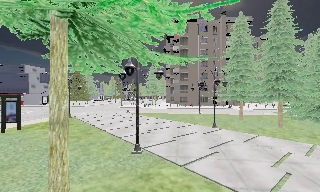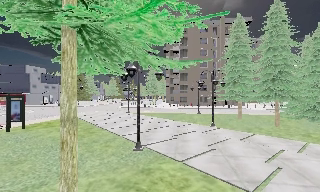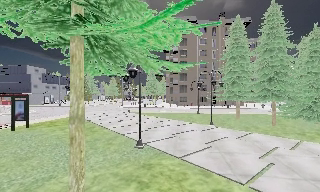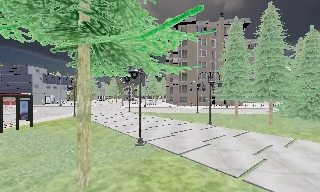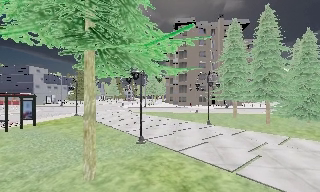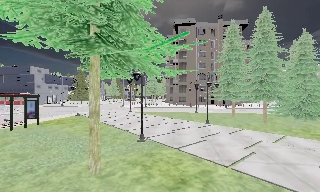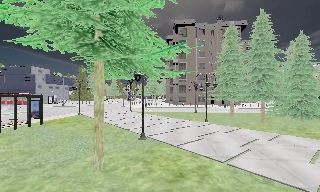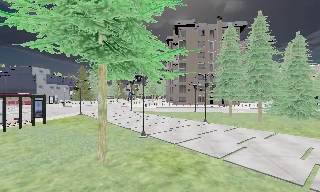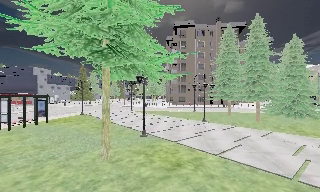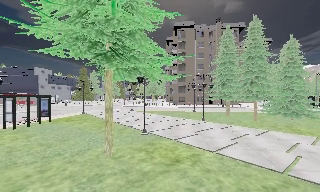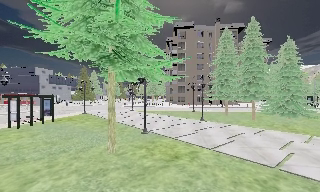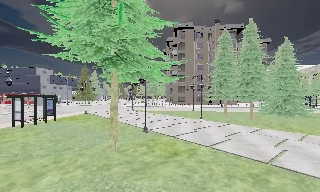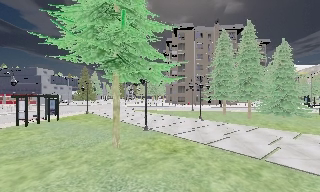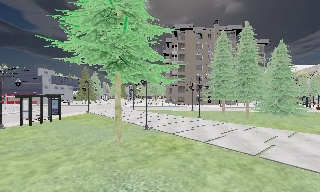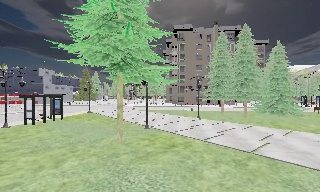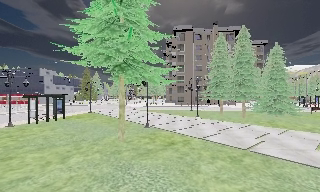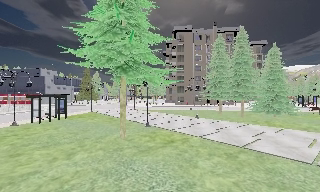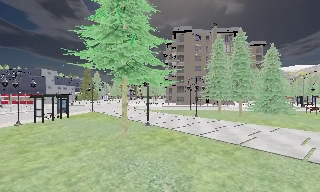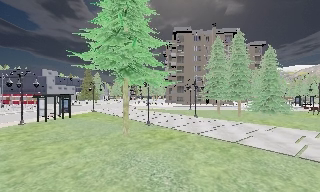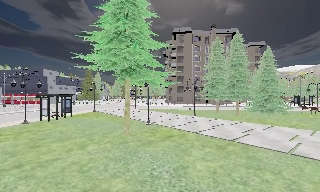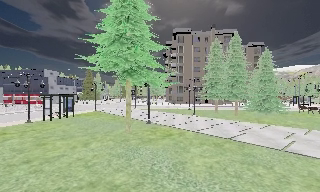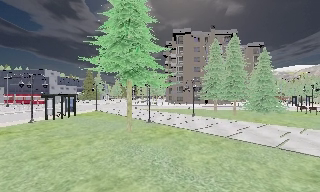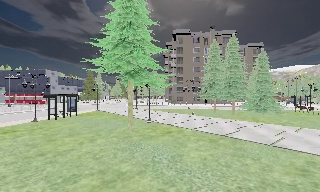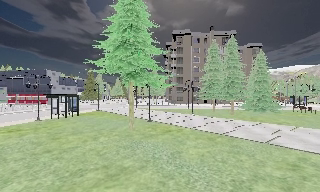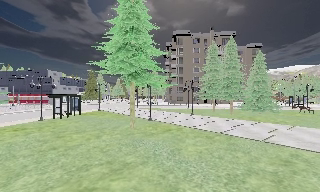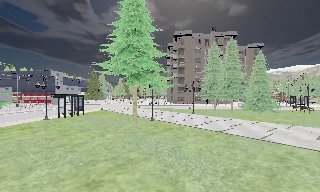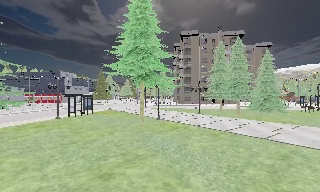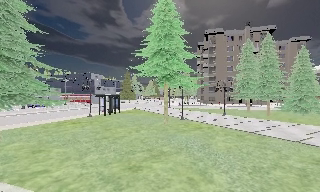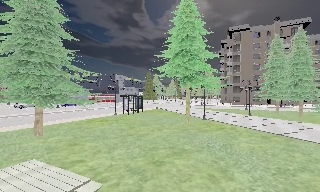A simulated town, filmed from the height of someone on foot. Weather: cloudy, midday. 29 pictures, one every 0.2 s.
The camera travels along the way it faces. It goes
backward.
0.0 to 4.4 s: The camera travels backward, about 8 m, so what stands in front gets smaller.
4.4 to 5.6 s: The camera pans to its left, which is counterclockwise from overhead, by about 20 degrees. It travels backward, about 2.5 m, so what stands in front gets smaller.
The film runs backward here.
